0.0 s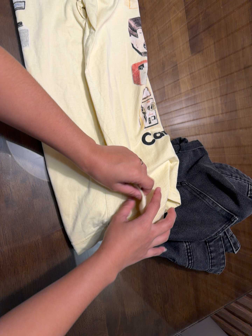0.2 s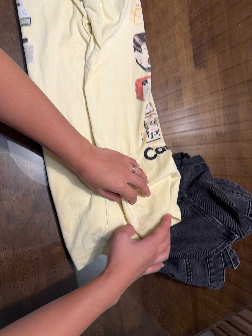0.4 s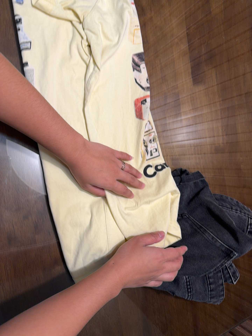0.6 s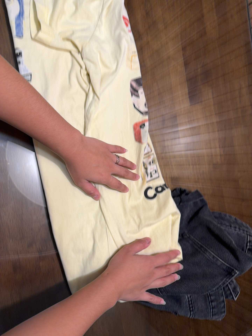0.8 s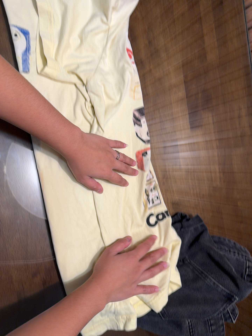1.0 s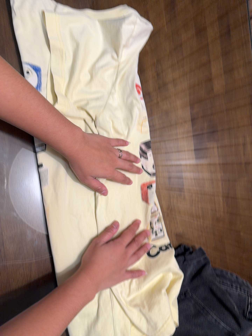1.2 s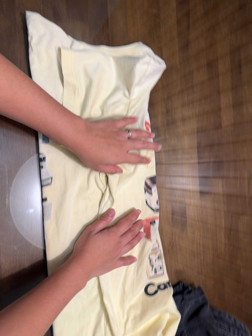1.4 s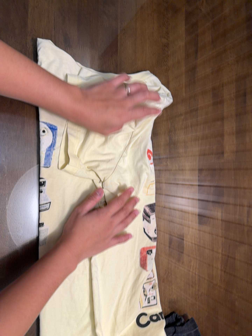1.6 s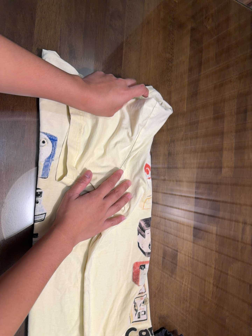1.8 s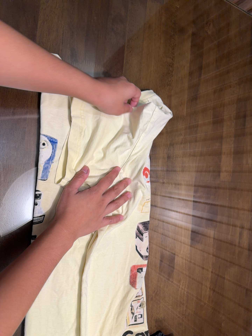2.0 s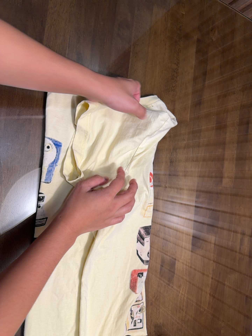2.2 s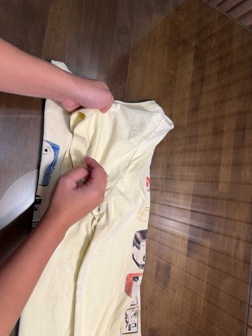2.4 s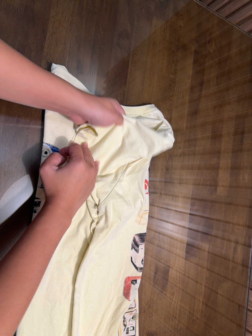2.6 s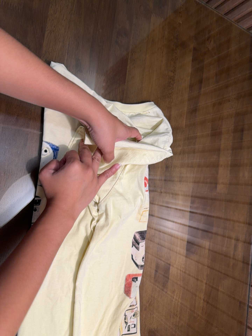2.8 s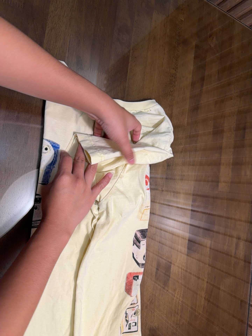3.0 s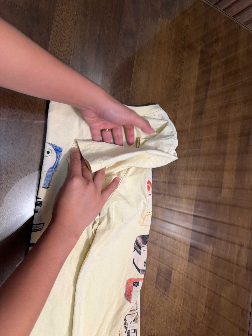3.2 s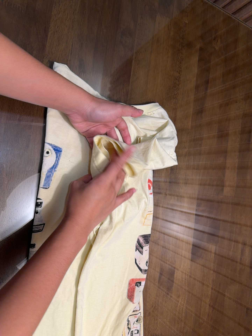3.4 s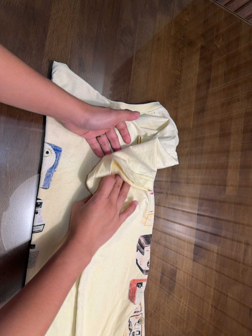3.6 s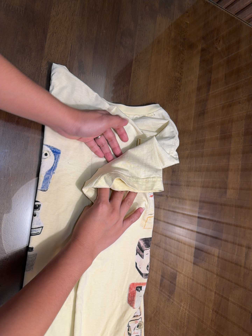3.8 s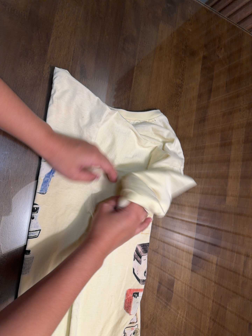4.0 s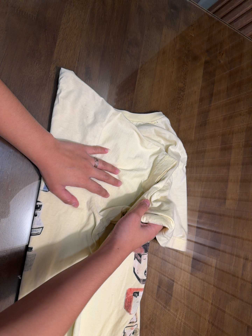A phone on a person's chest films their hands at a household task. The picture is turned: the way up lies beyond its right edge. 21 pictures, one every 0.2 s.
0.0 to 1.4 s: The camera travels toward the top of its view, about 28 cm, so close, fixed things drift downward. It rolls about its line of sight by about 10 degrees, and the scene rotates clockwise.
1.4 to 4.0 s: The camera rolls about its line of sight by about 10 degrees, and the scene rotates clockwise.
The film runs backward here.
